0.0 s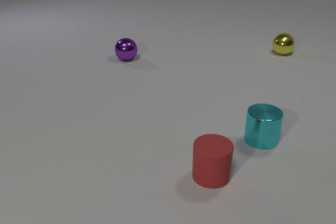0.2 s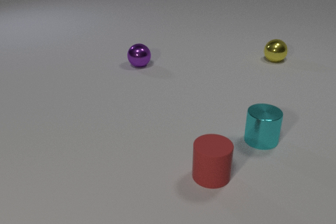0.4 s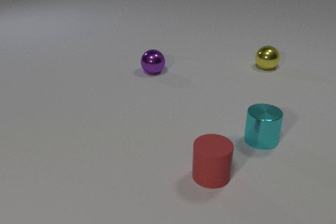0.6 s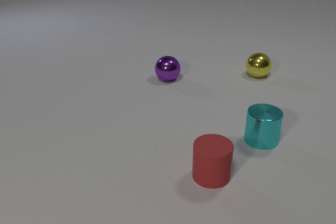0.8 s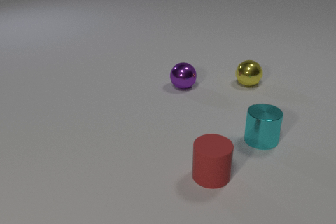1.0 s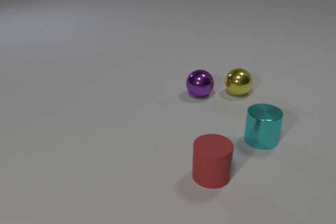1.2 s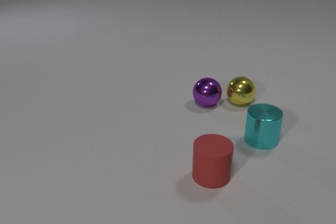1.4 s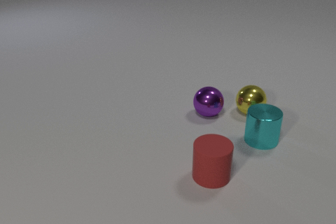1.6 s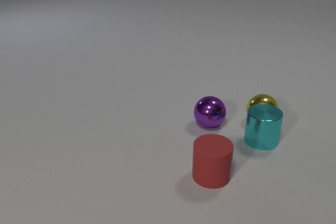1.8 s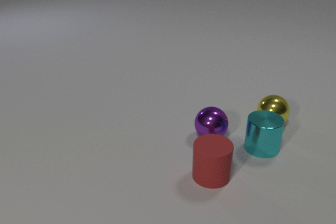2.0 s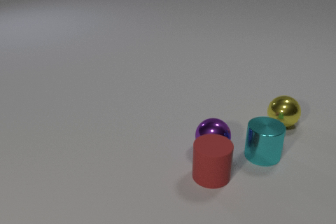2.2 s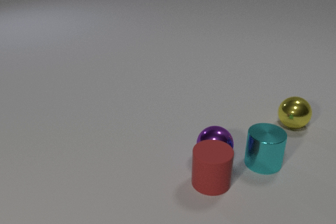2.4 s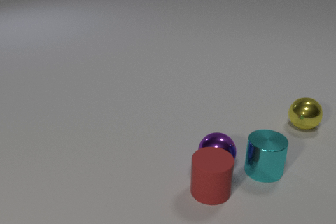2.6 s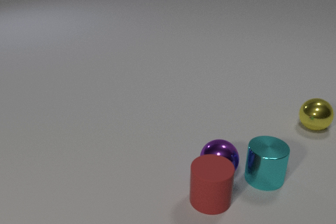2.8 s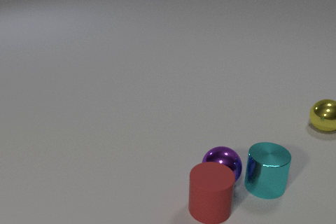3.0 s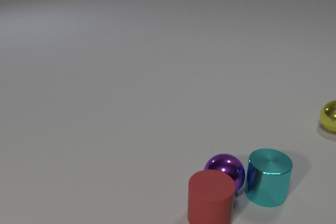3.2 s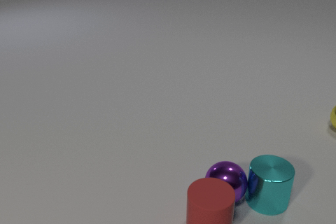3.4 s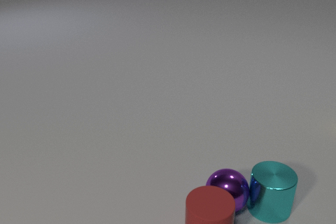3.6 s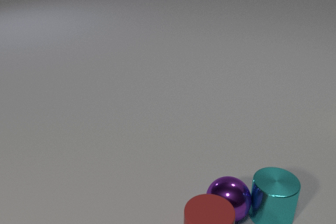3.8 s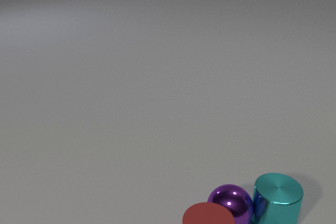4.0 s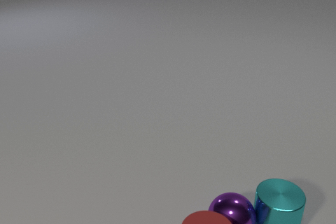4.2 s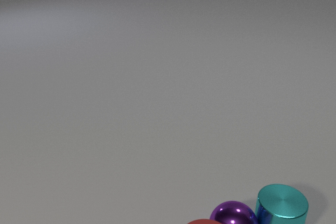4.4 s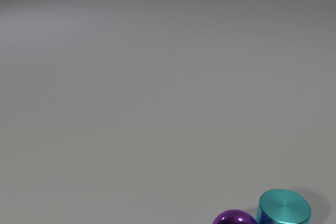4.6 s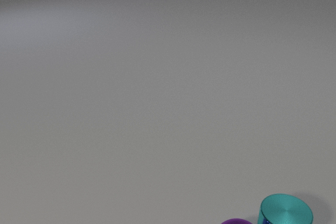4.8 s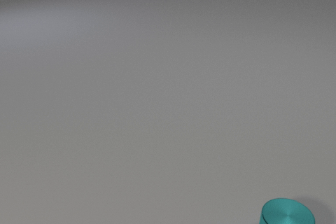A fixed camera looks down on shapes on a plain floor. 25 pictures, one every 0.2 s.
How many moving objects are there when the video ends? 1.
What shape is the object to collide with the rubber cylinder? sphere.
How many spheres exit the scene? 2.
0.0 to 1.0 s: The yellow metal sphere rolls toward the camera. The purple metal sphere rolls toward the camera and to the right.
1.0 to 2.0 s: The yellow metal sphere rolls toward the camera and to the right. The purple metal sphere rolls toward the camera. The cyan metal cylinder slides toward the camera. The yellow metal sphere and the purple metal sphere collide. The yellow metal sphere and the cyan metal cylinder collide.
2.0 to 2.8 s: The yellow metal sphere rolls to the right. The purple metal sphere rolls toward the camera. The cyan metal cylinder slides toward the camera. The red rubber cylinder slides toward the camera. The purple metal sphere and the red rubber cylinder collide.
2.8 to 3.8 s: The yellow metal sphere rolls to the right, leaves at the right edge. The purple metal sphere rolls toward the camera. The cyan metal cylinder slides toward the camera. The red rubber cylinder slides toward the camera. The purple metal sphere and the cyan metal cylinder collide.
3.8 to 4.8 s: The purple metal sphere rolls toward the camera, leaves at the bottom edge. The cyan metal cylinder slides toward the camera. The red rubber cylinder slides toward the camera, leaves at the bottom edge.
